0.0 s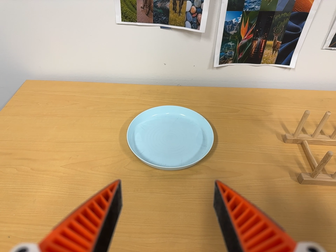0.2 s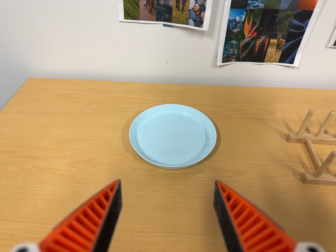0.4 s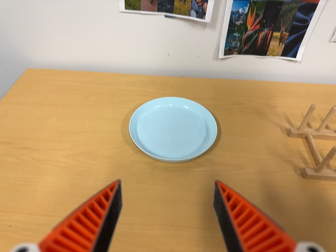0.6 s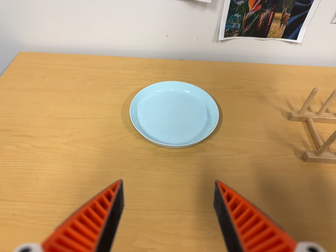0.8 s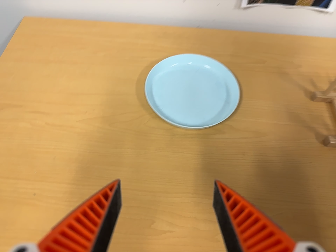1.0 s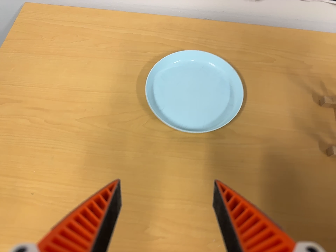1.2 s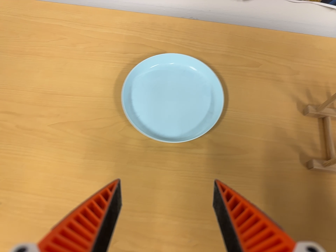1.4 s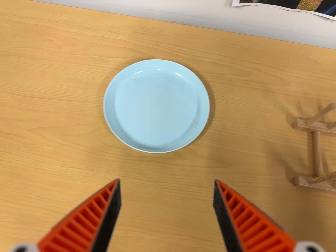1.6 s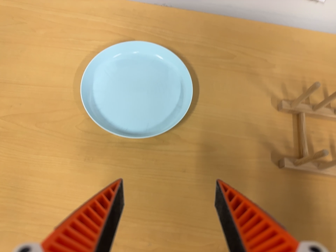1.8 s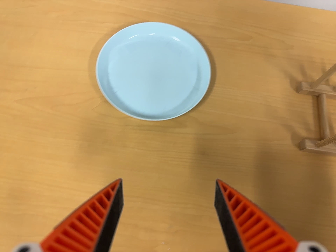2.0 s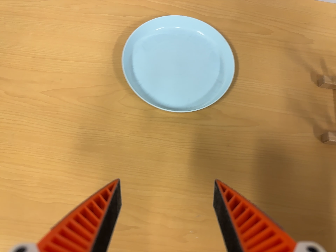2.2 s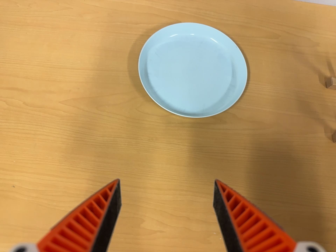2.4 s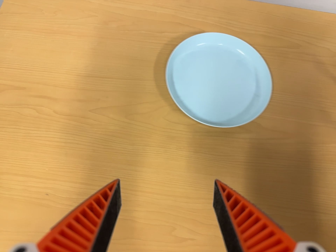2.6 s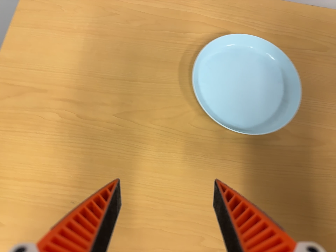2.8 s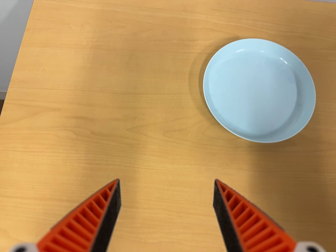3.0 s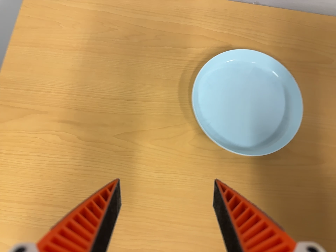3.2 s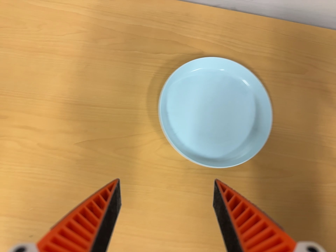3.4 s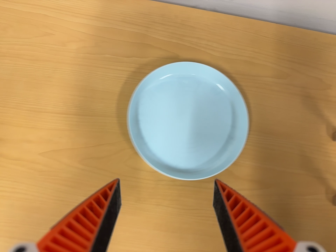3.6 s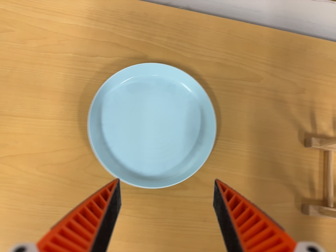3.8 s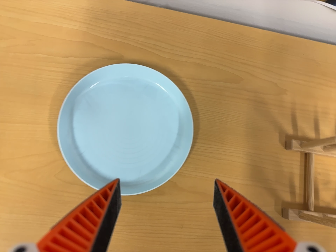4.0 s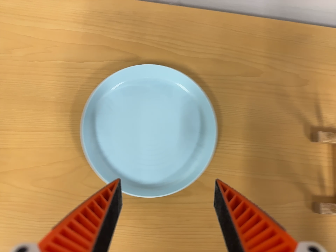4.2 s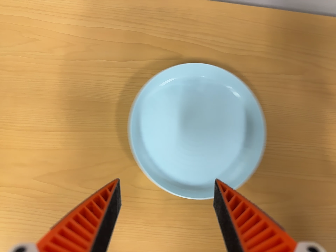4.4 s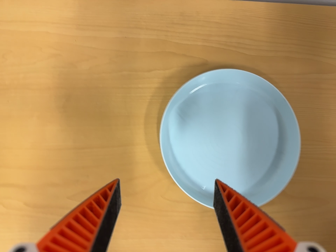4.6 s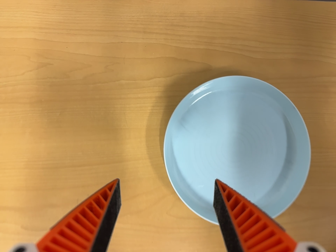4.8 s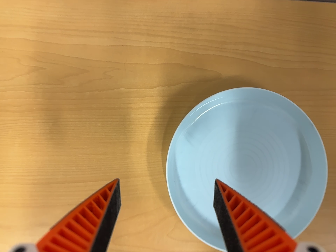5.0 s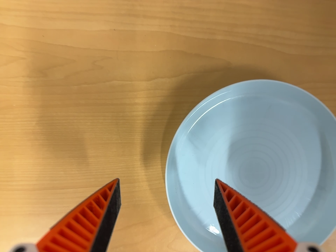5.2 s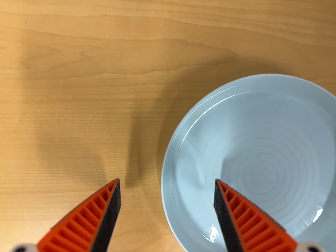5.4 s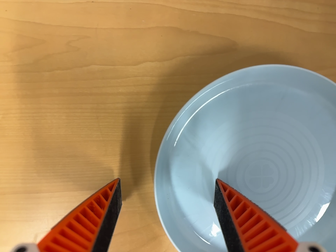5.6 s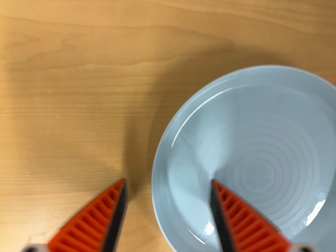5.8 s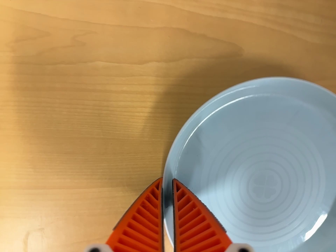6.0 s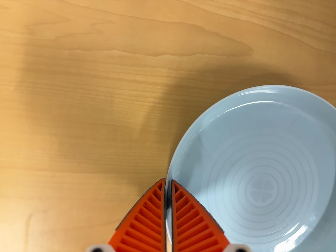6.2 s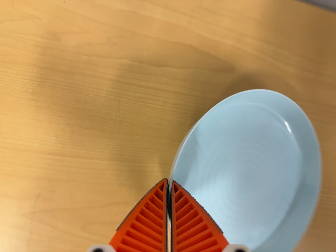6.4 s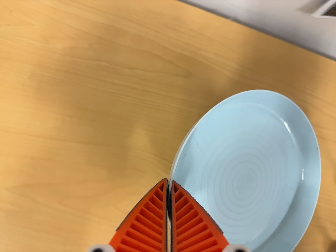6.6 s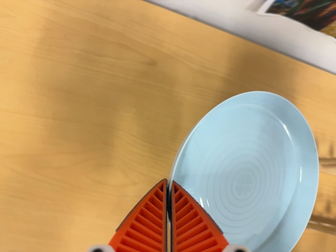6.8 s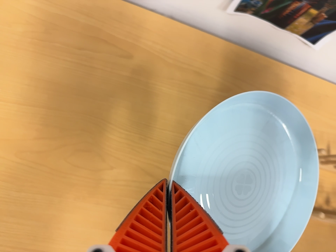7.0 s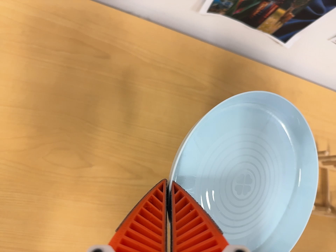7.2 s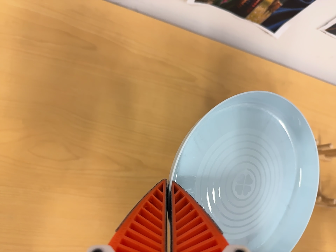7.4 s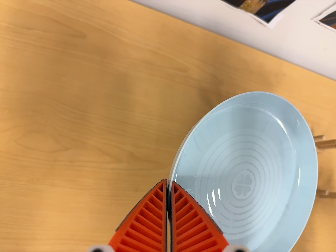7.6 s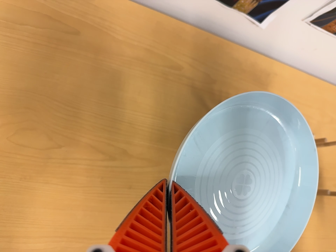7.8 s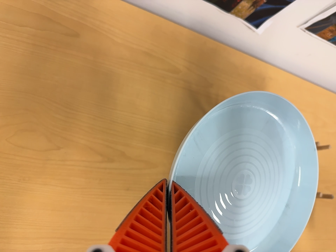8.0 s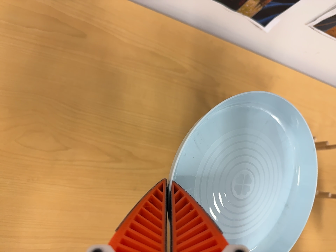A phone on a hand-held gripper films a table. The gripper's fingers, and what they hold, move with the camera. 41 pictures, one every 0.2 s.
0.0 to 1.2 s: The camera travels toward the top of its view and forward, about 12 cm. Its aim tips toward the bottom of its view by about 25 degrees.
1.2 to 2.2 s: The camera travels to its left, about 6 cm.
2.2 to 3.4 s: The camera travels toward the top of its view, about 14 cm.
3.4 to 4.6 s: The camera travels toward the top of its view, forward and to its left, about 12 cm. Its aim tips toward the bottom of its view by about 10 degrees. It rolls about its line of sight by about 10 degrees, and the scene rotates counterclockwise.
4.6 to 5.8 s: The camera travels forward and toward the top of its view, about 14 cm, so what stands in front looms larger. Its aim tips toward the bottom of its view by about 10 degrees.
5.8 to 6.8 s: The scene slides to the left, as the camera pans about 15 degrees to its right. It travels backward and toward the bottom of its view, about 26 cm, so what stands in front gets smaller. Its aim tips toward the top of its view by about 20 degrees.
6.8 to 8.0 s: The camera shifts only a little, or ends up much as it began.
The film runs forward here.
